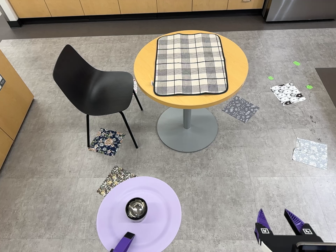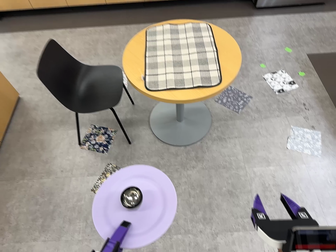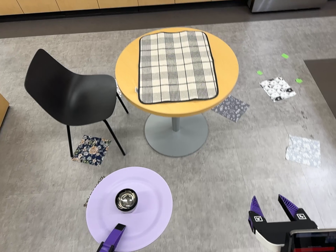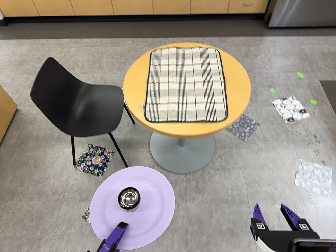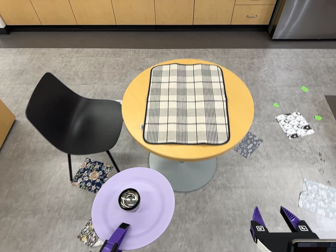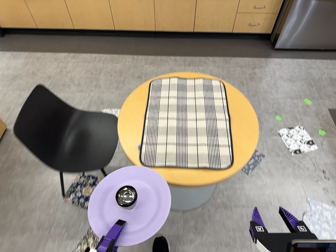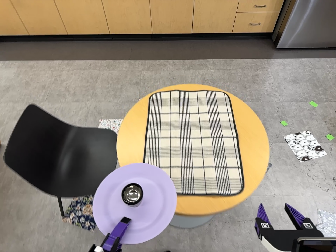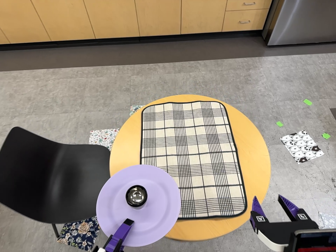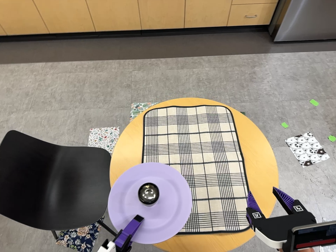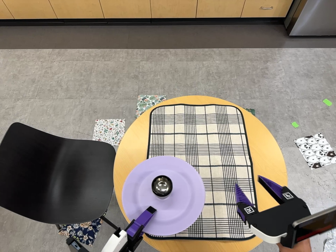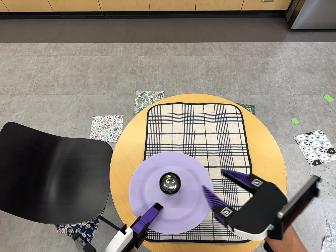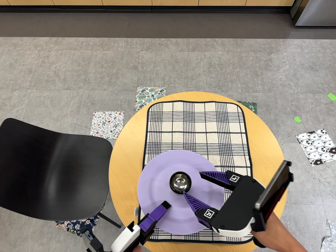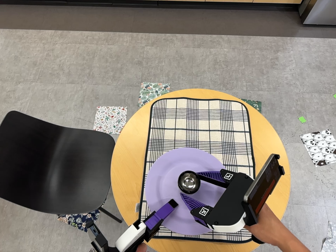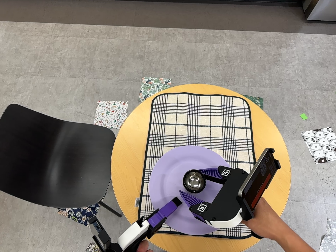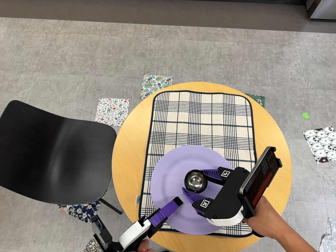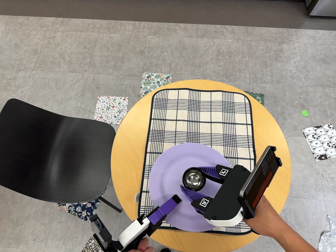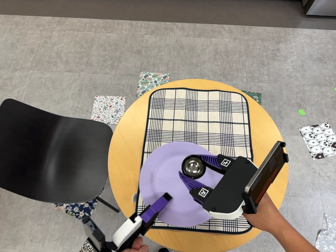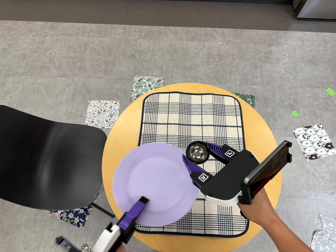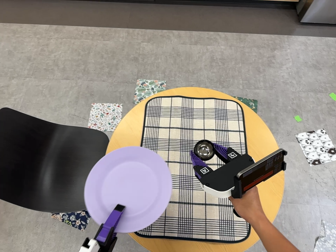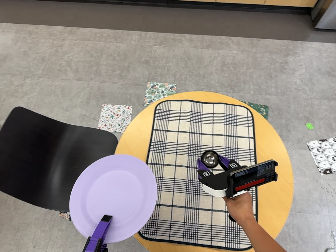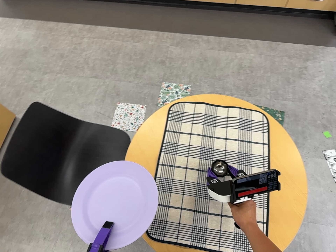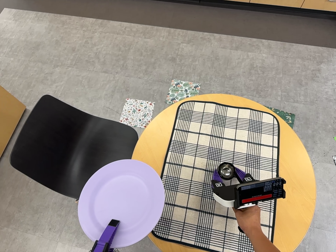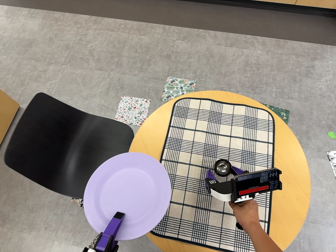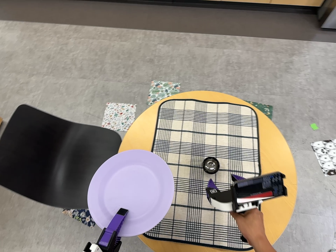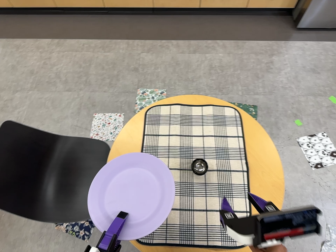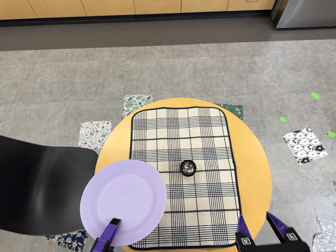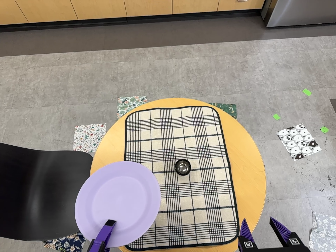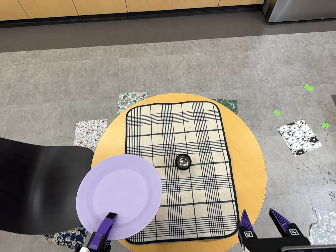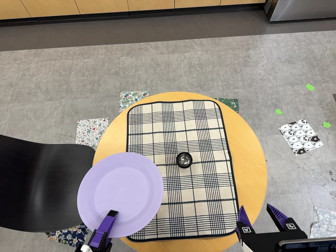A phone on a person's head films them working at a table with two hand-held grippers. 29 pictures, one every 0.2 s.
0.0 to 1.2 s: The camera travels toward the top of its view and forward, about 60 cm, so close, fixed things drift downward.
1.2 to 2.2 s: The camera travels toward the top of its view and forward, about 34 cm, so close, fixed things drift downward. Its aim tips toward the bottom of its view by about 10 degrees.
2.2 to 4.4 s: The camera rolls about its line of sight by about 10 degrees, and the scene rotates clockwise.
4.4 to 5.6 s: The camera travels to its right, toward the bottom of its view and backward, about 9 cm, so close, fixed things drift to the left. It rolls about its line of sight by about 15 degrees, and the scene rotates counterclockwise.
The film runs forward here.
